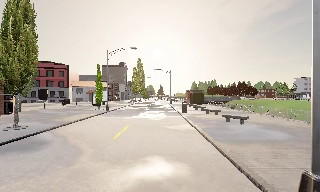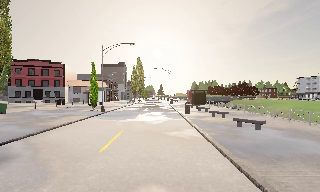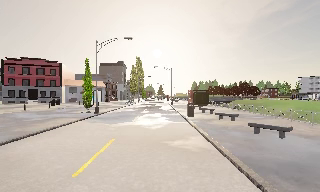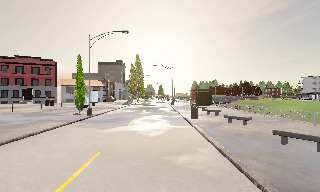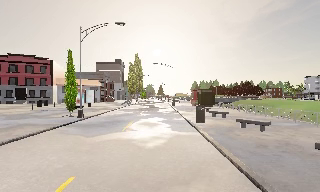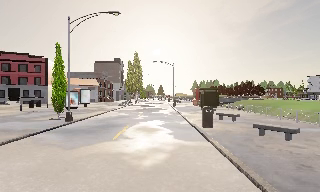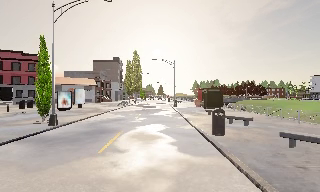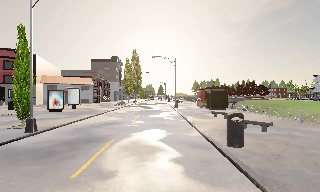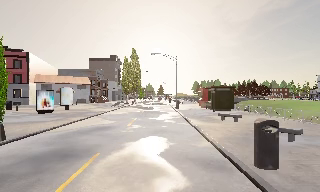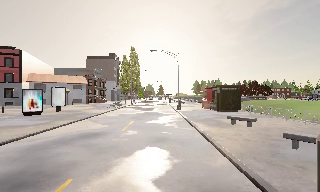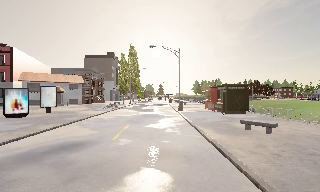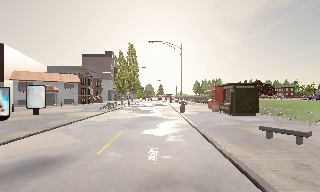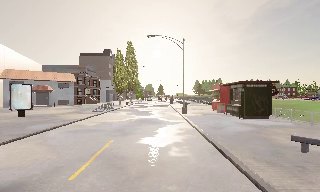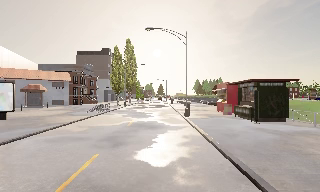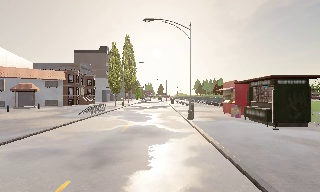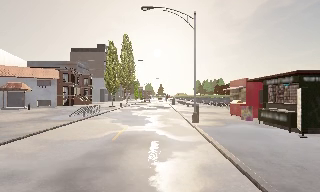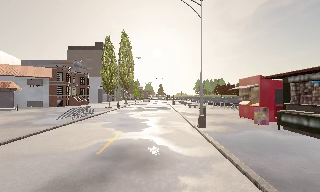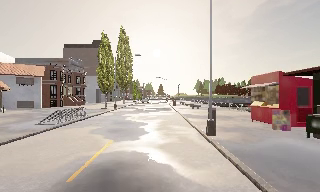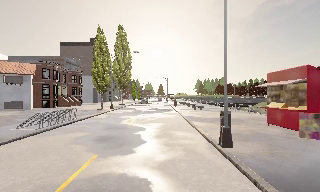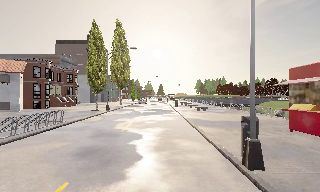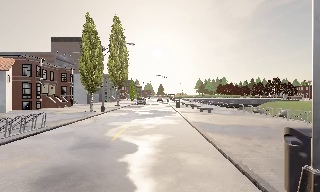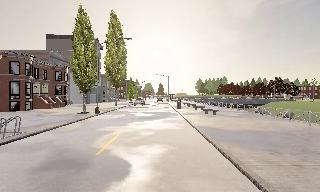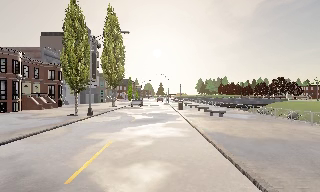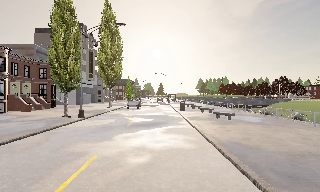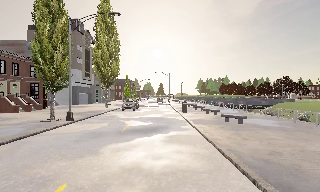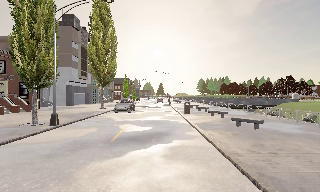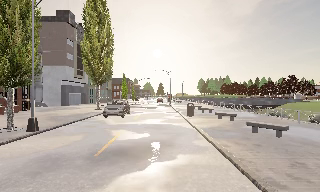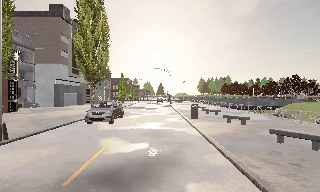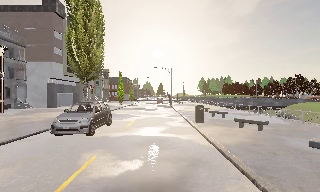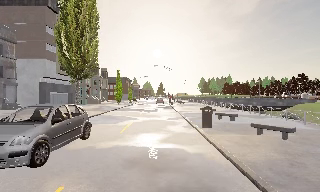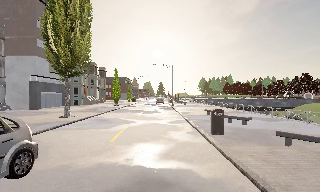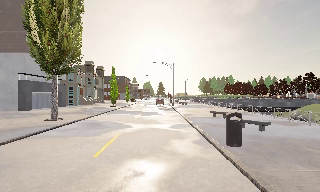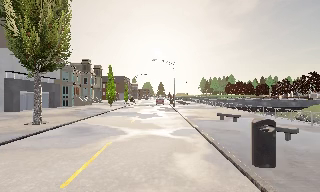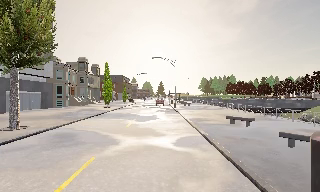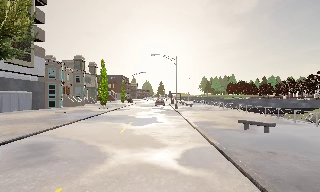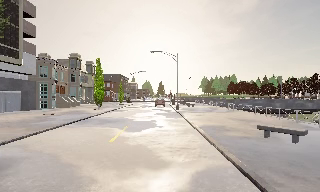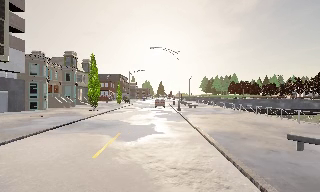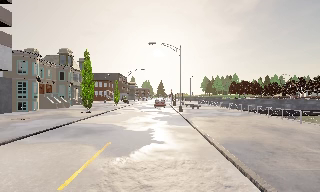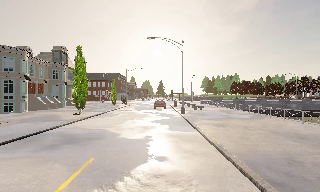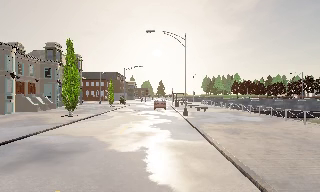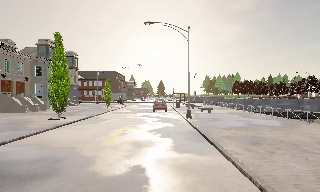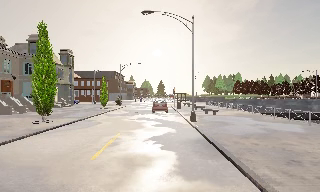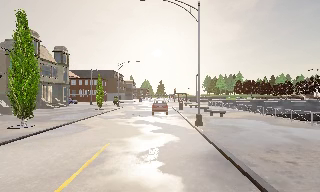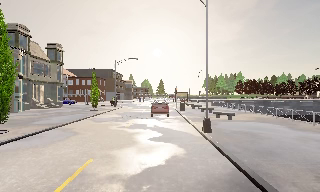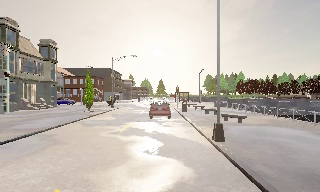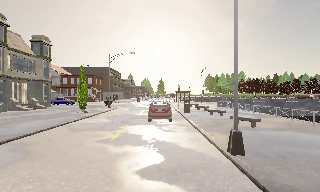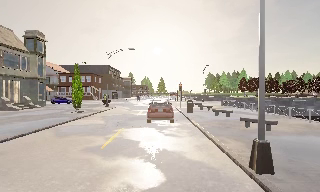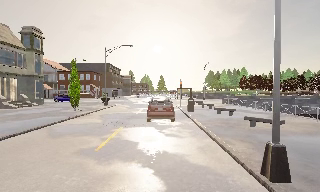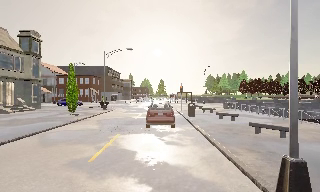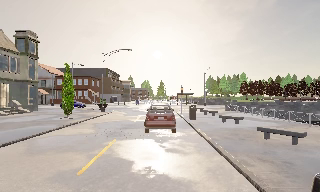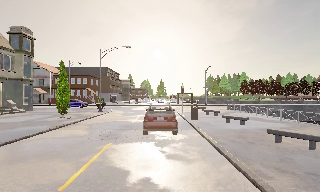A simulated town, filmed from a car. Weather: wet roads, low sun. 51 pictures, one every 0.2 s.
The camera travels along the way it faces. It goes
forward.
0.0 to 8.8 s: The camera travels forward, about 75 m, so what stands in front looms larger.
8.8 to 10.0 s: The camera travels forward, about 5 m, so what stands in front looms larger. It loses speed.
The film runs forward here.
